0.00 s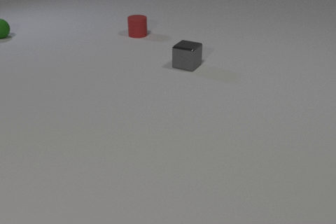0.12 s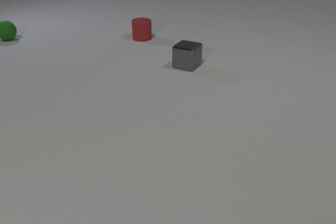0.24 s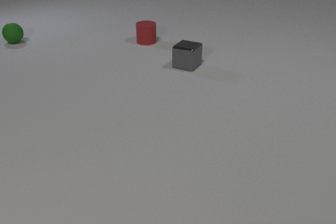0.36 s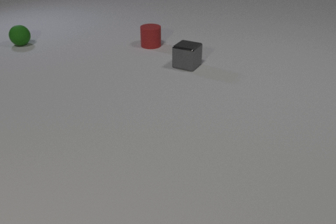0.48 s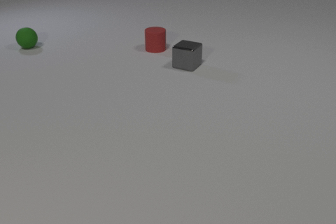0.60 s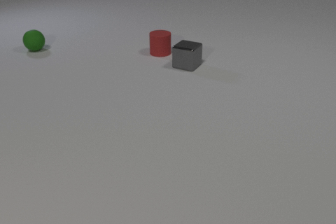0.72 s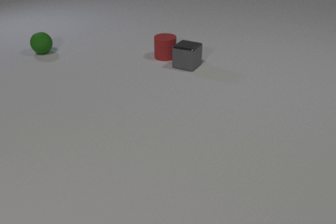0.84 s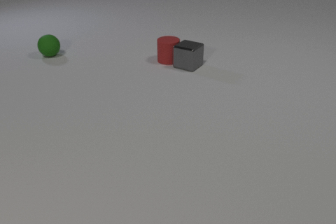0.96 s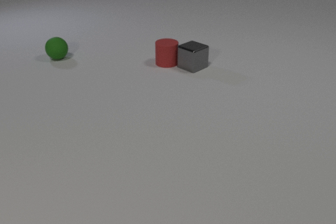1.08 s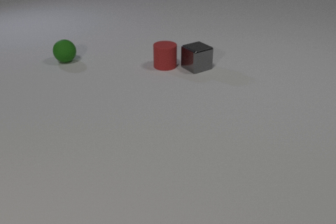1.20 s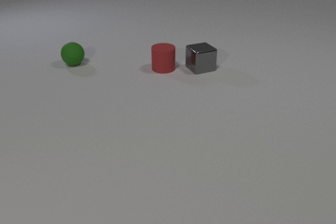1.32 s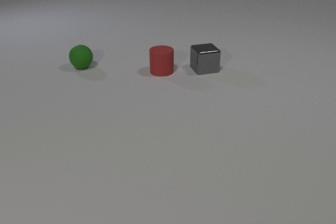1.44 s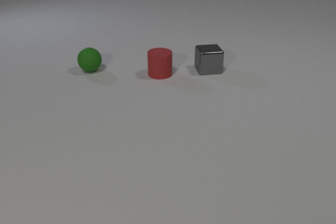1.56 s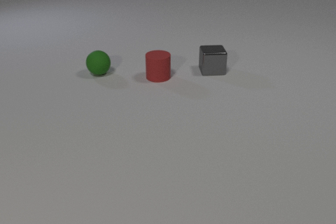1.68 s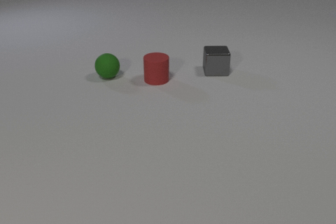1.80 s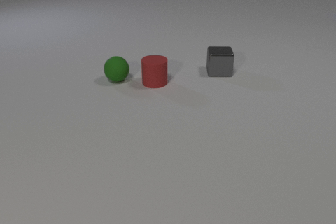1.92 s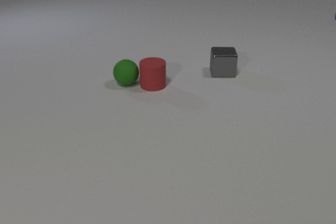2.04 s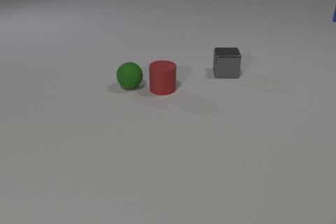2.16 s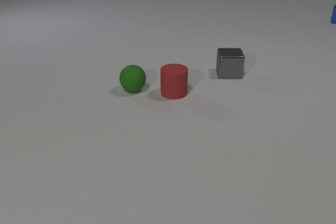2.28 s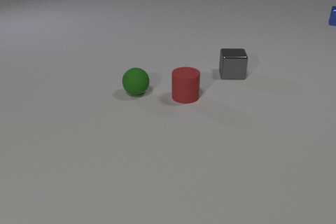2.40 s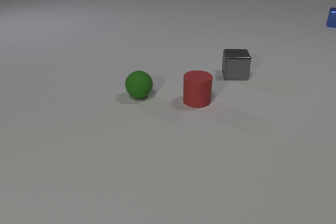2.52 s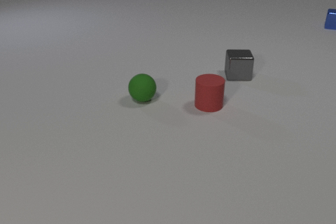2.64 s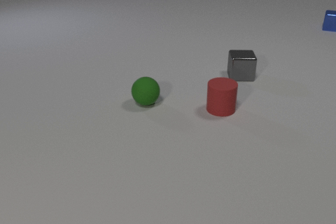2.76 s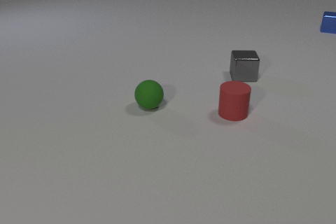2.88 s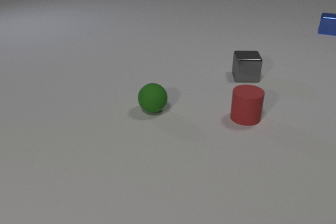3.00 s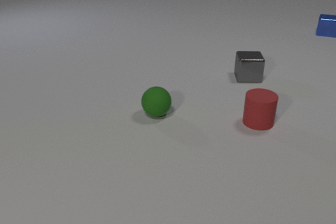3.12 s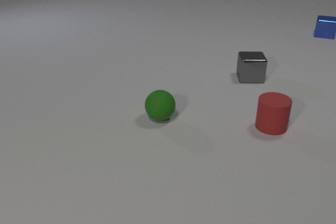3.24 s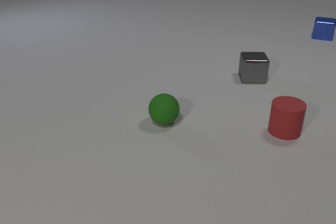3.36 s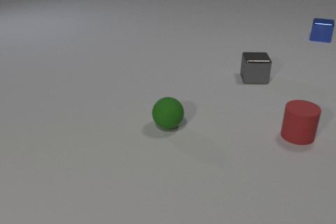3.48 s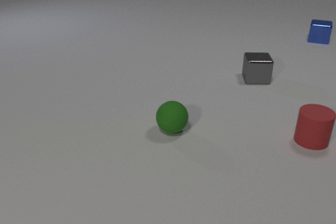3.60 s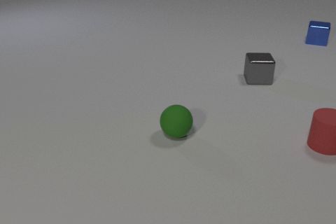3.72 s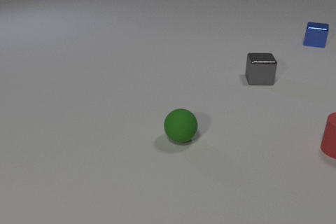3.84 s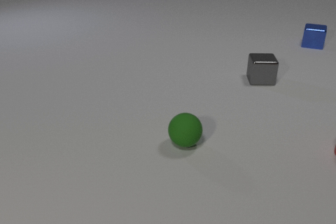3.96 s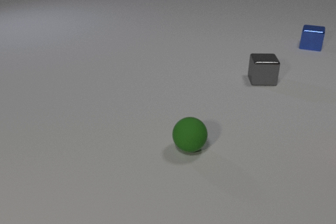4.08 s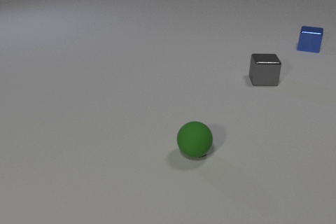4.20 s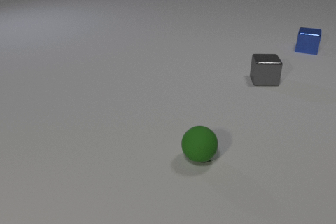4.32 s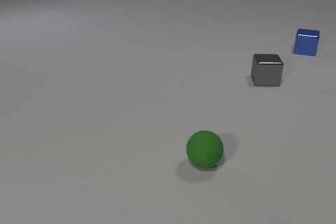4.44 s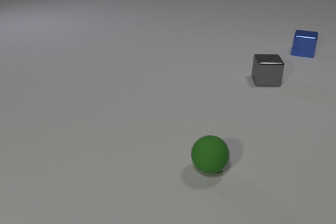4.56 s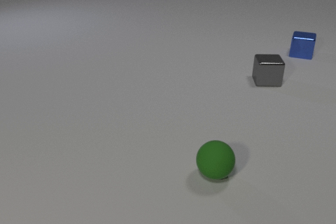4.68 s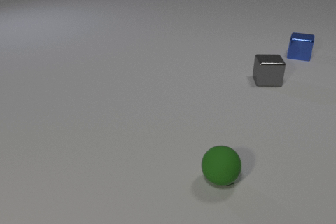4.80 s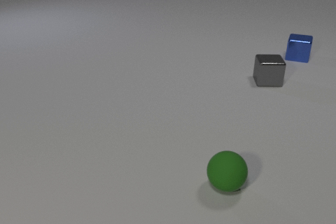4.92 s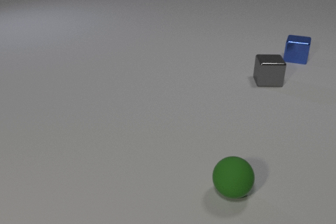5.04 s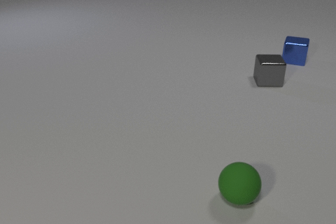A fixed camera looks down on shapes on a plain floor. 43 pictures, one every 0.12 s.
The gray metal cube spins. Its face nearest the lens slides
to the left.
The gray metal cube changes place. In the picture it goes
to the right.
0.00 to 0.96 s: The red rubber cylinder slides toward the camera. The gray metal cube slides to the right. The green rubber sphere rolls toward the camera and to the right. The red rubber cylinder and the gray metal cube collide.
0.96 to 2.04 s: The red rubber cylinder slides toward the camera. The gray metal cube slides to the right, spins clockwise seen from above by about 45 degrees, its near face sliding to the left. The green rubber sphere rolls toward the camera and to the right. The blue metal cube comes in at the right edge, slides toward the camera. The red rubber cylinder and the green rubber sphere collide.
2.04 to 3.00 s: The red rubber cylinder slides to the right and toward the camera. The gray metal cube slides to the right. The green rubber sphere rolls toward the camera and to the right. The blue metal cube slides toward the camera.
3.00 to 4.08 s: The red rubber cylinder slides to the right, leaves at the right edge. The gray metal cube slides to the right. The green rubber sphere rolls toward the camera and to the right. The blue metal cube slides toward the camera.
4.08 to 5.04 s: The green rubber sphere rolls toward the camera and to the right. The blue metal cube slides toward the camera.
How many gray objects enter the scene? 0.
What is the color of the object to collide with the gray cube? red.
What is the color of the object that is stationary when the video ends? gray.
